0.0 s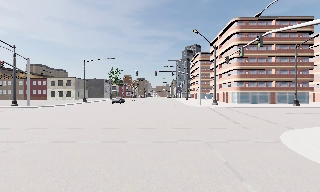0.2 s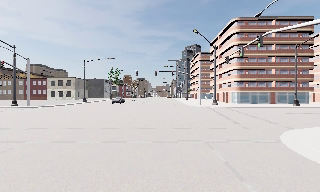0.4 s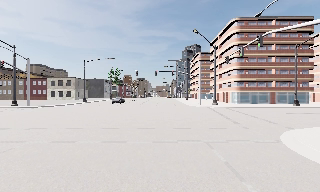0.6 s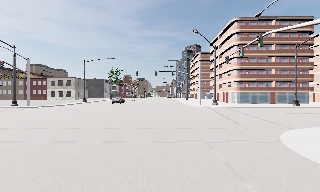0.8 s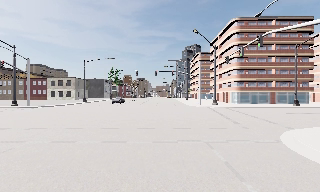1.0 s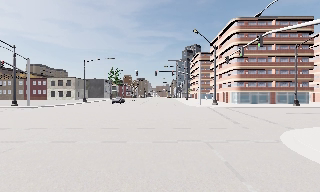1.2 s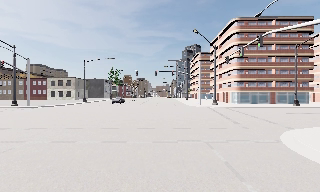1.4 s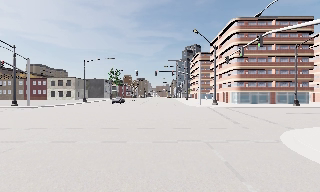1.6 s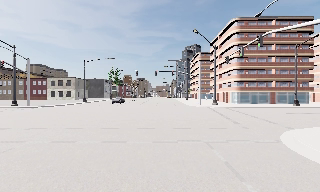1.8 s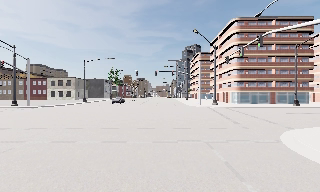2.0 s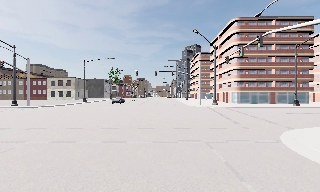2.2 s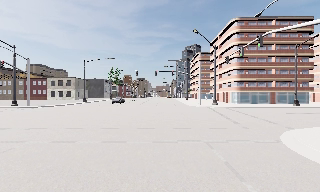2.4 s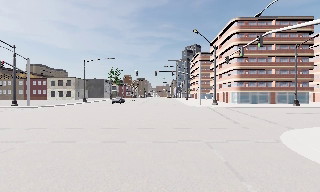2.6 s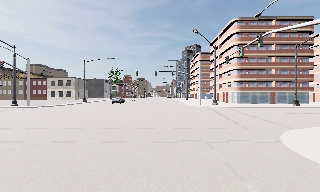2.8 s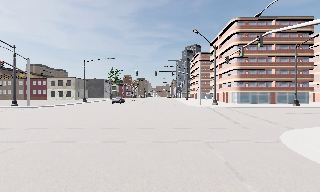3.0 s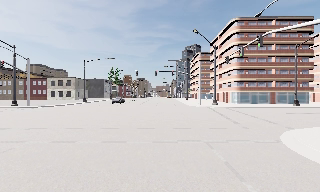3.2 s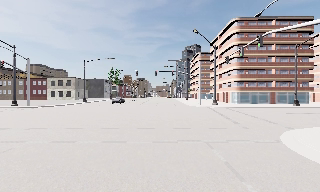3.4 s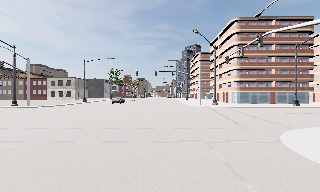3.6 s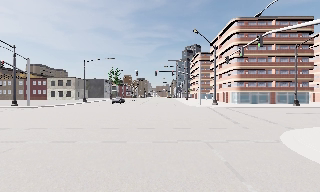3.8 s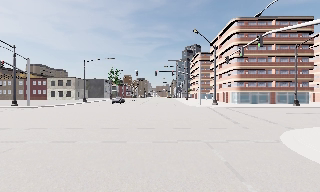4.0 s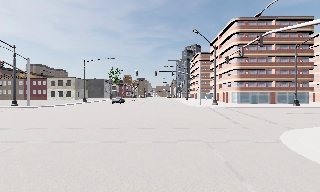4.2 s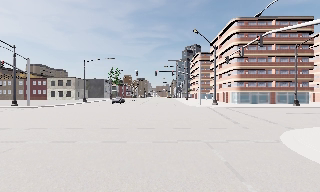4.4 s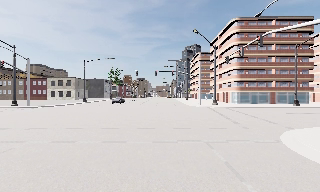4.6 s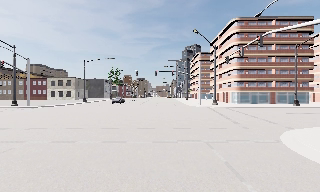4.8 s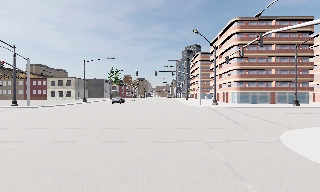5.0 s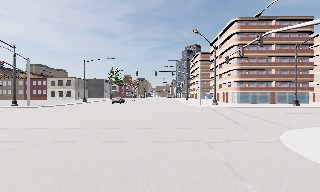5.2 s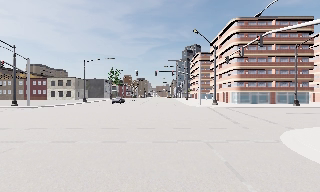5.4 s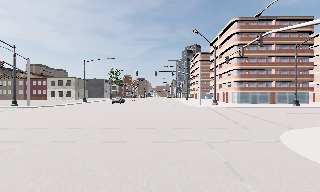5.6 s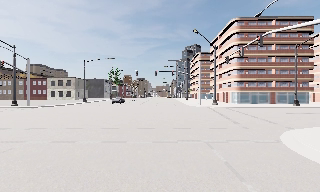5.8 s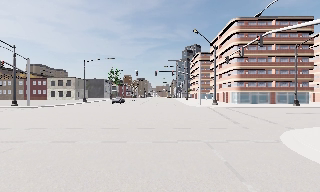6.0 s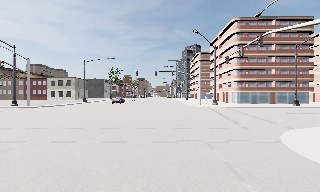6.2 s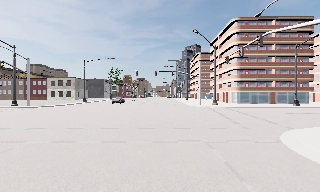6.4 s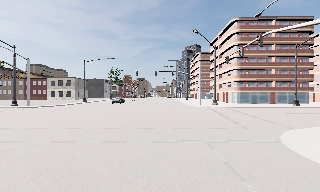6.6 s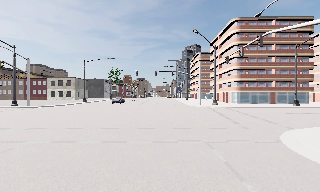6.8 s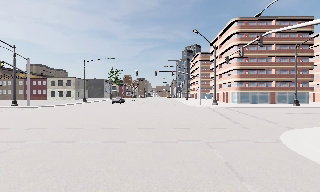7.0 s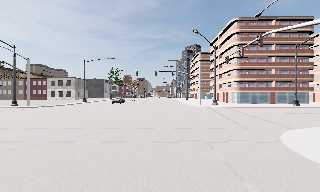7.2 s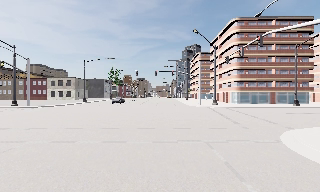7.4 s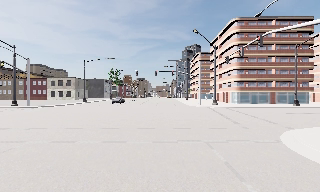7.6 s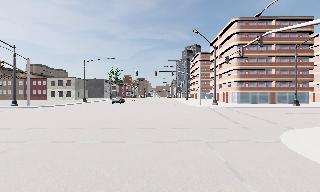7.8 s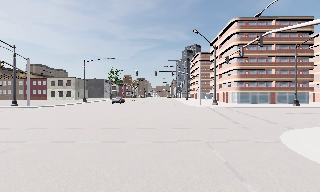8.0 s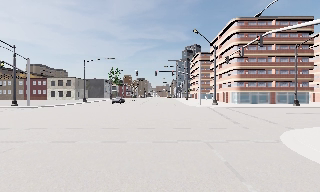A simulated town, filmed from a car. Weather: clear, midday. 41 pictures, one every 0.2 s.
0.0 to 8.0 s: The camera keeps its place and its aim.
The film runs backward here.
